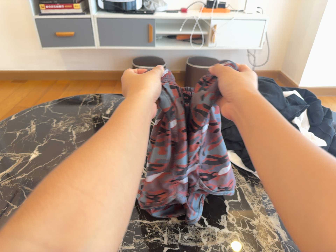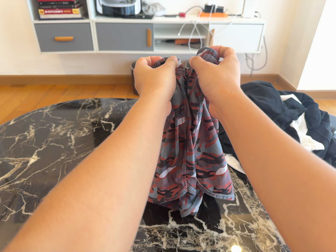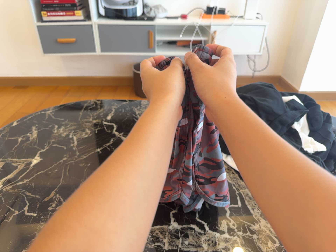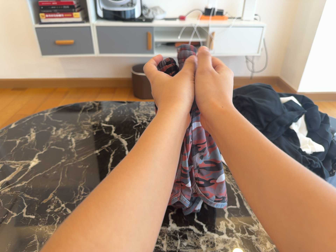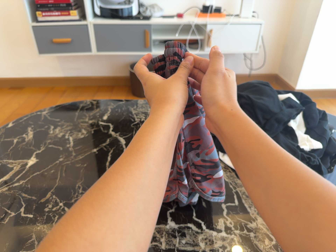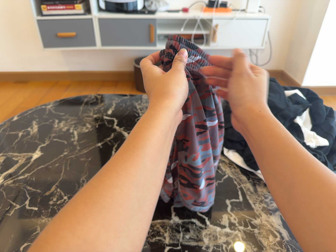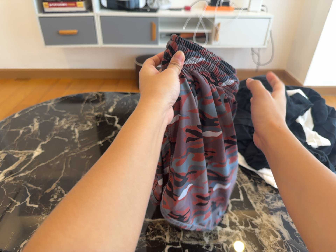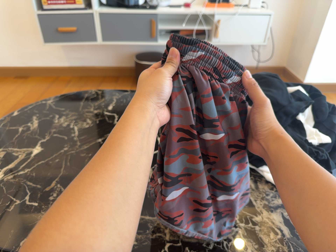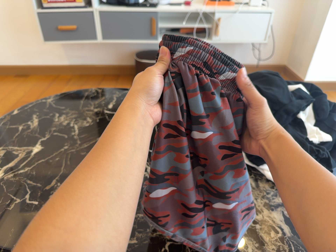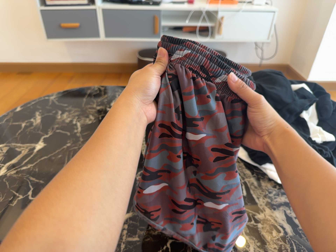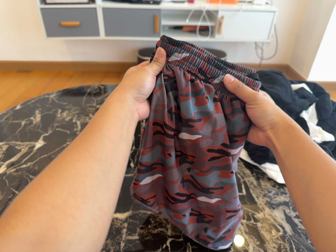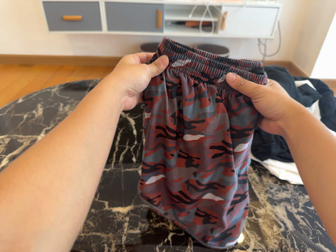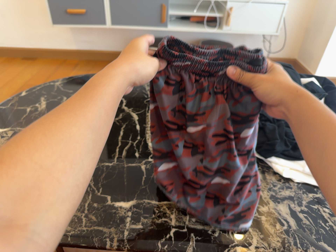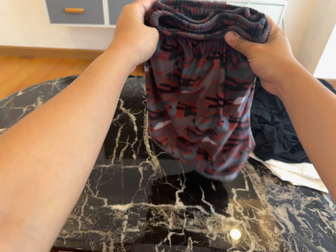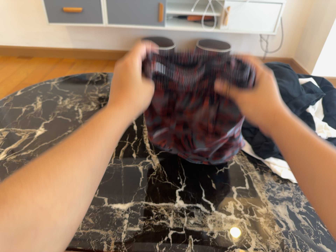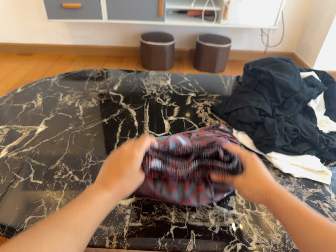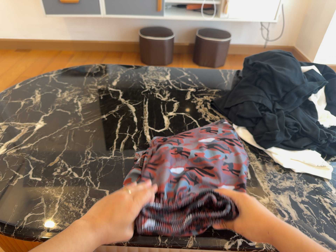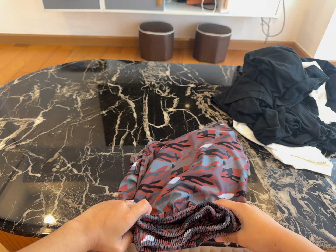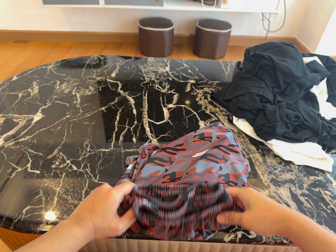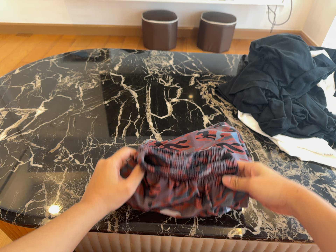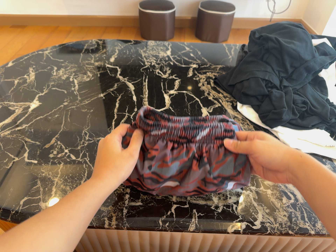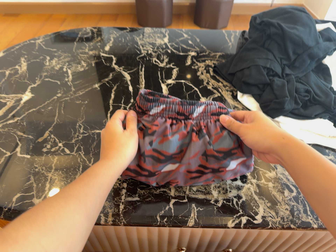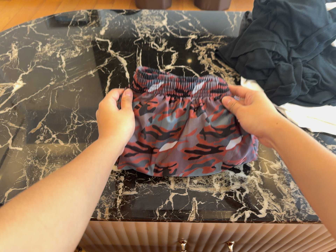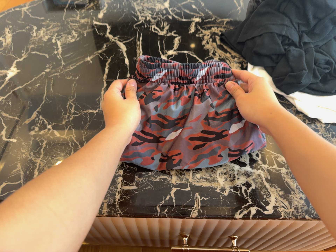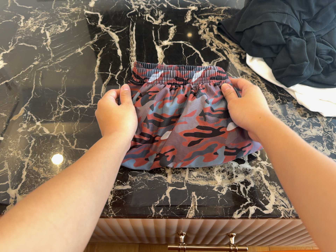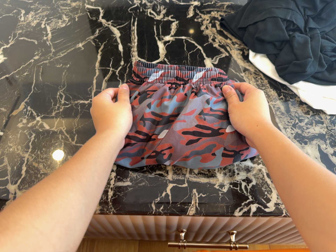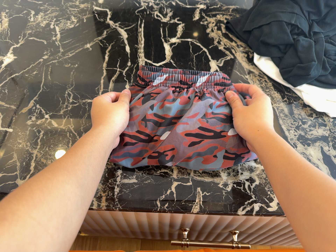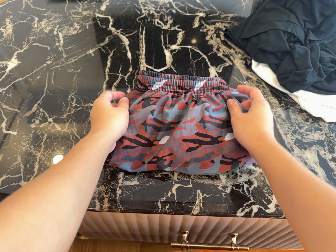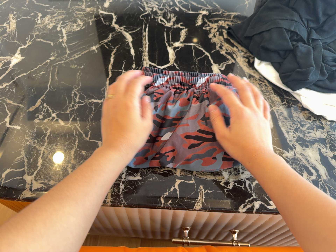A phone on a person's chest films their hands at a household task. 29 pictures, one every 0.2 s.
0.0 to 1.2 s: The camera keeps its place and its aim.
1.2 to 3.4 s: The camera shifts only a little, or ends up much as it began.
3.4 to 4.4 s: The camera travels forward, about 8 cm, so what stands in front looms larger. Its aim tips toward the bottom of its view by about 10 degrees, and the scene shifts upward.
4.4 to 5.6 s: The camera shifts only a little, or ends up much as it began.
The film runs forward here.
